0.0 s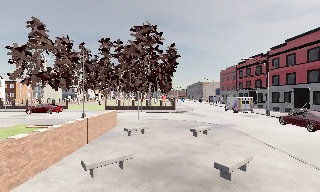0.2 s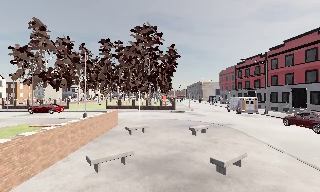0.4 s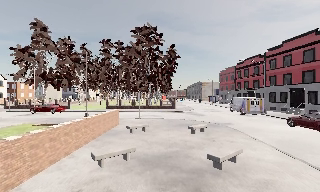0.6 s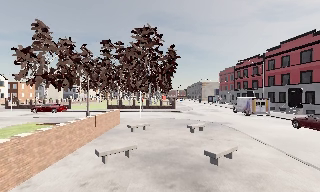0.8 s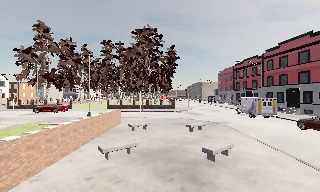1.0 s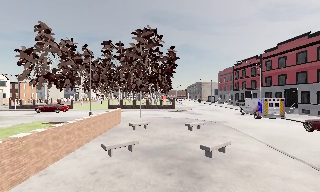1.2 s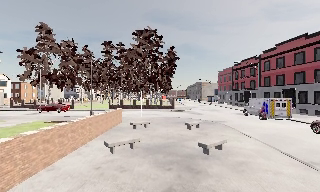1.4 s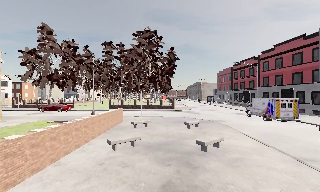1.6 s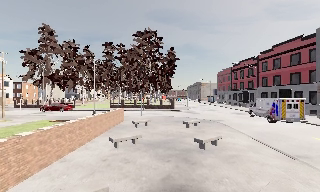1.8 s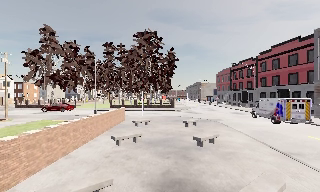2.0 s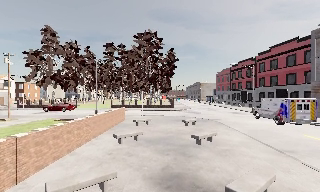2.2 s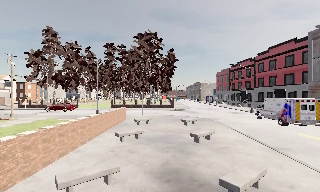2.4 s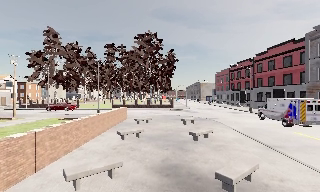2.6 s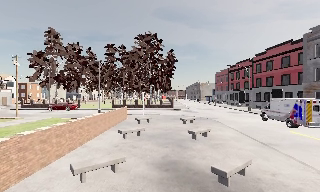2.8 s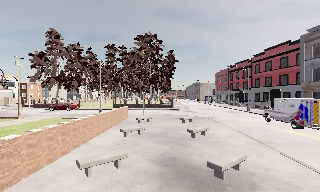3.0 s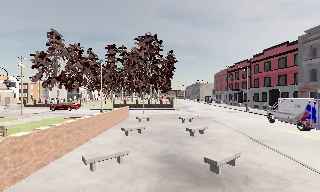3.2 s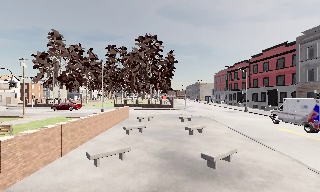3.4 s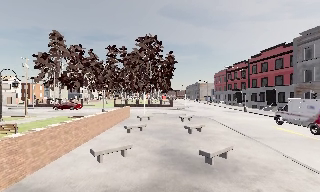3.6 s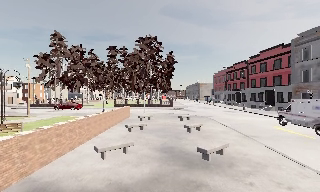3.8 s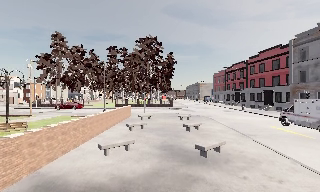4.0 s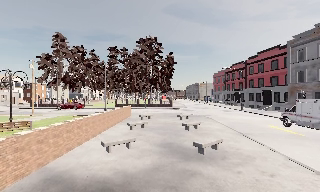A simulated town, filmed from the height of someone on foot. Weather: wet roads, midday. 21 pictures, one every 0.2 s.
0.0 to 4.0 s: The camera travels backward, about 7 m, so what stands in front gets smaller.
The film runs backward here.
